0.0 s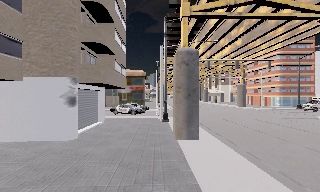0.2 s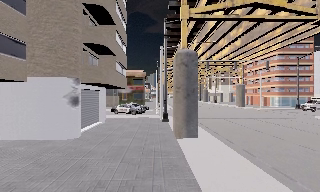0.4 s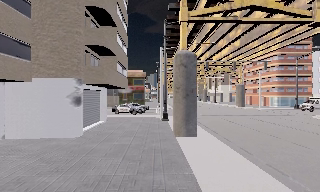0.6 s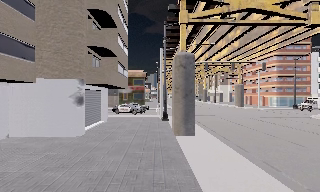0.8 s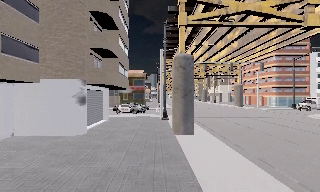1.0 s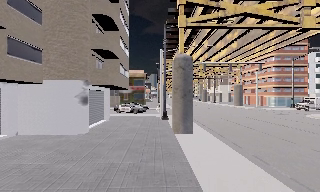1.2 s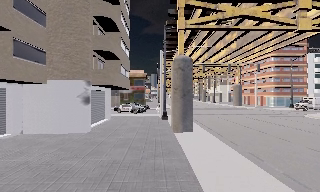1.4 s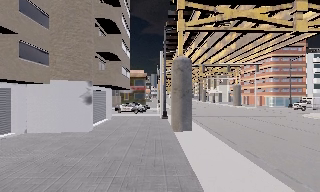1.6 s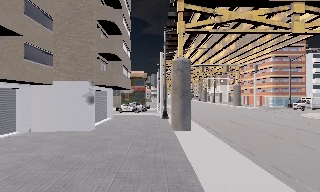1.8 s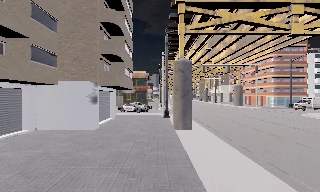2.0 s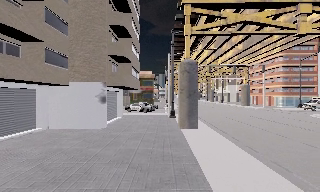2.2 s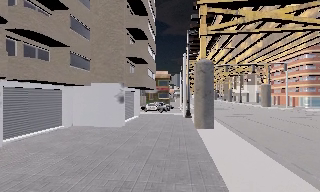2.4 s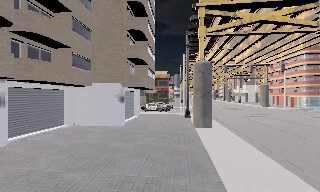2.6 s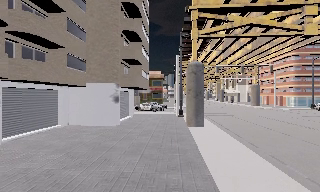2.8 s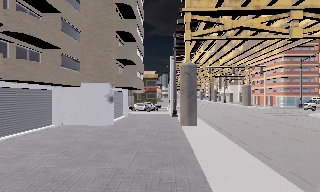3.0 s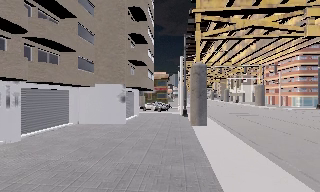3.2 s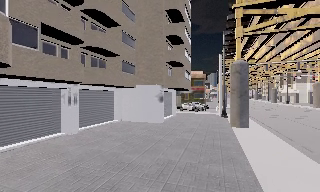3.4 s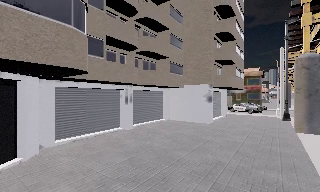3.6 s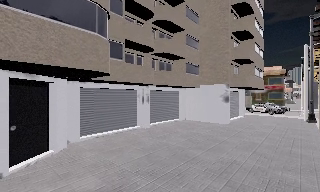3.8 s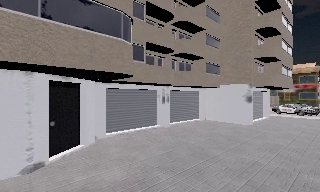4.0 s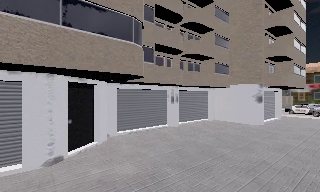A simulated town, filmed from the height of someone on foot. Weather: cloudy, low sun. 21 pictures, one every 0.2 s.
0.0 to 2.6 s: The camera travels backward, about 4 m, so what stands in front gets smaller.
2.6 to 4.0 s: The camera pans to its left, which is counterclockwise from overhead, by about 45 degrees. It travels backward, about 2 m.
The film runs backward here.
